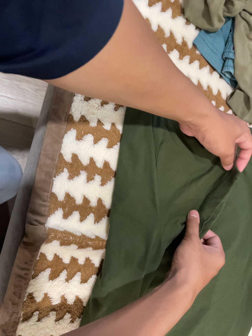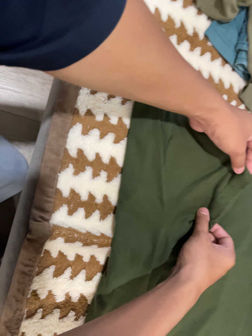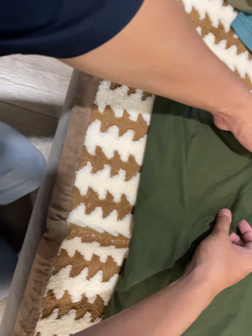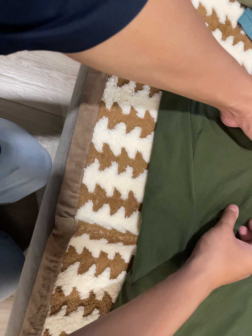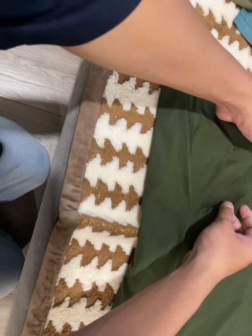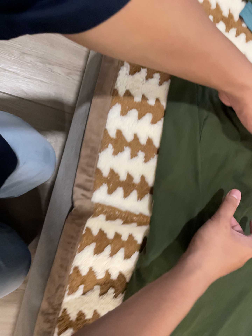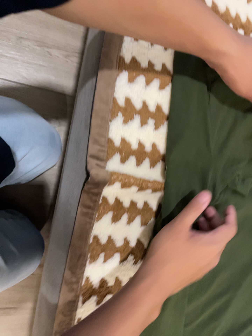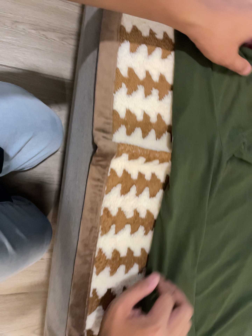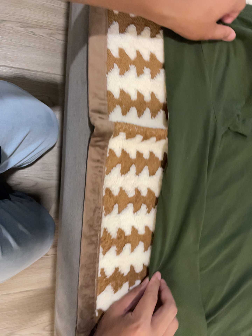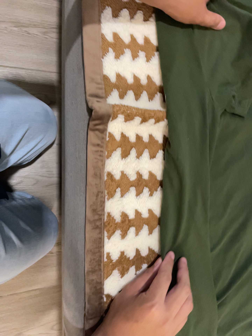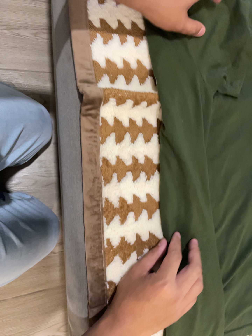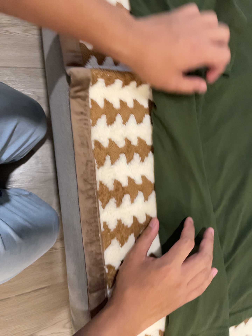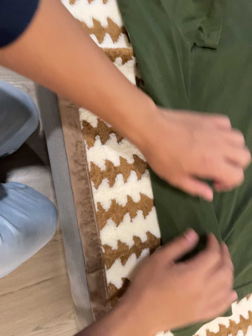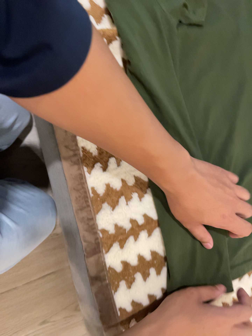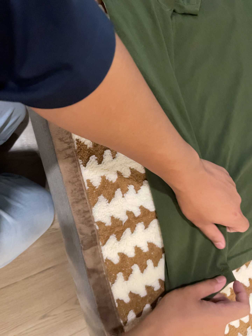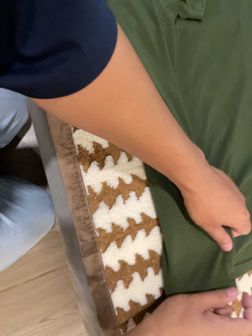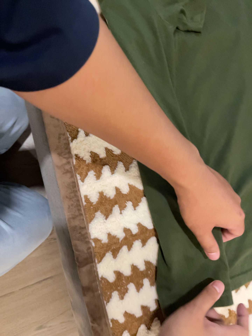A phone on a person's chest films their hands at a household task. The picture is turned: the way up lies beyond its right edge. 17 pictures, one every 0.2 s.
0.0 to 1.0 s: The camera shifts only a little, or ends up much as it began.
1.0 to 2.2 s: The camera travels toward the bottom of its view, about 18 cm, so close, fixed things drift upward. It rolls about its line of sight by about 20 degrees, and the scene rotates counterclockwise.
2.2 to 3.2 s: The camera shifts only a little, or ends up much as it began.
The film runs backward here.
